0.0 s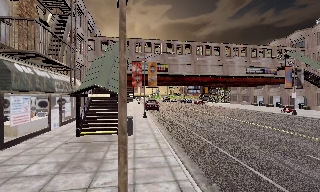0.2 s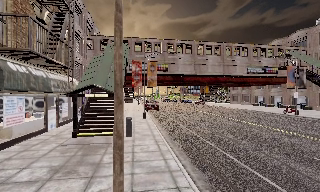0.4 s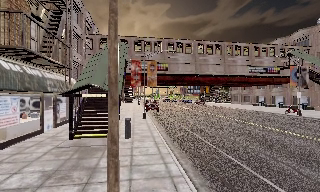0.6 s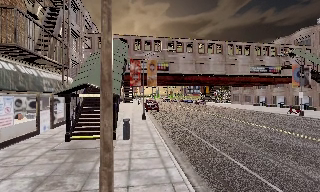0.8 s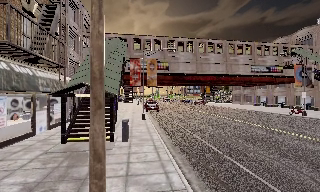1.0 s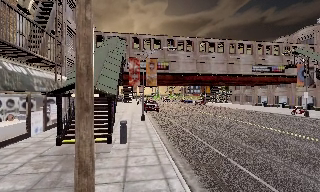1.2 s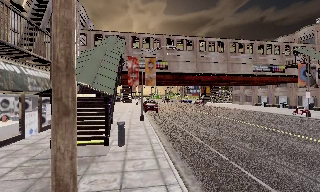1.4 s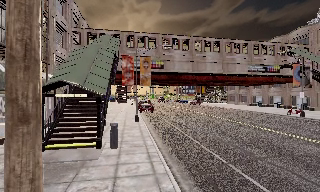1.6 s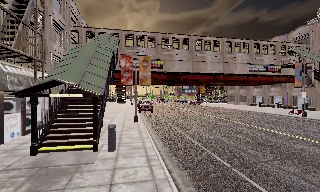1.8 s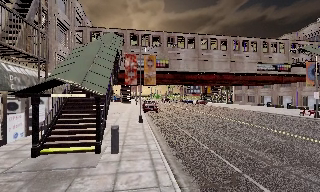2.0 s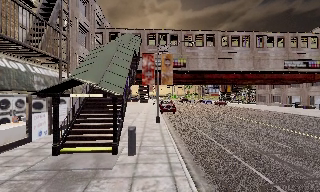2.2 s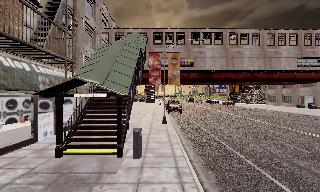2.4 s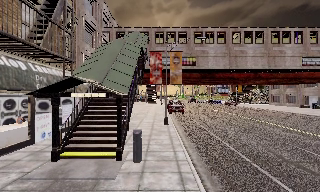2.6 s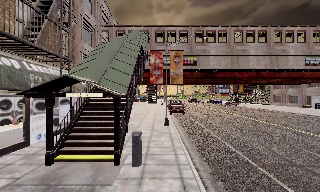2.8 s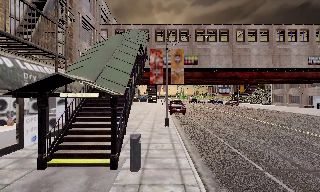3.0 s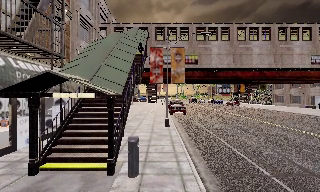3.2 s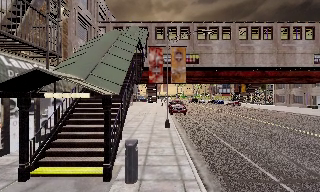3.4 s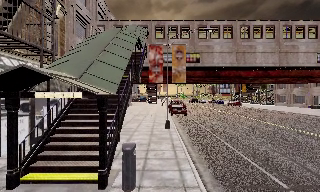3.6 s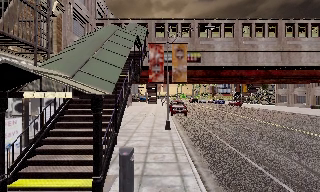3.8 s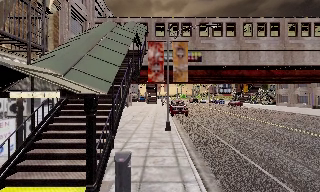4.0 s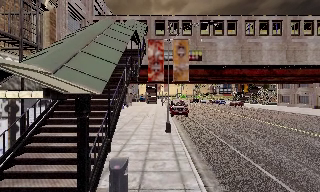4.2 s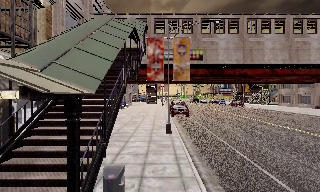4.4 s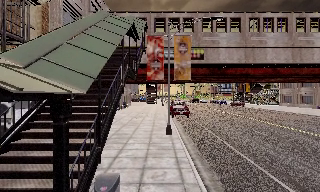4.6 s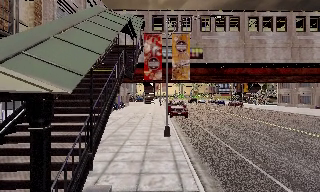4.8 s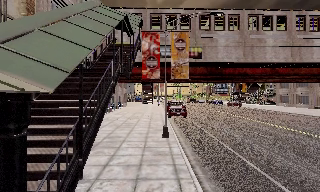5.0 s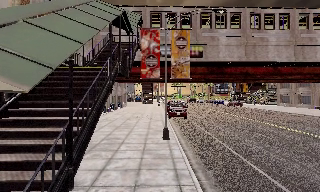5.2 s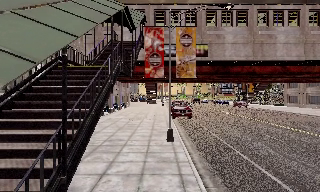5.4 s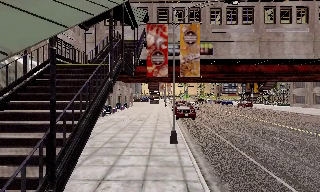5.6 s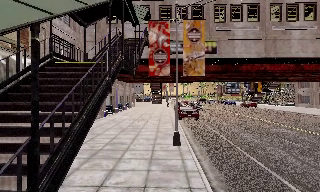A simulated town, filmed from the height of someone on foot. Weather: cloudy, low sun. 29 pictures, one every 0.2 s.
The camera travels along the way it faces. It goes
forward.
0.0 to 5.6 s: The camera pans to its left, which is counterclockwise from overhead, by about 10 degrees. It travels forward, about 10 m, so what stands in front looms larger.
The film runs forward here.
